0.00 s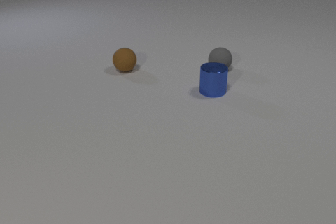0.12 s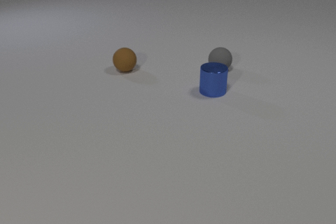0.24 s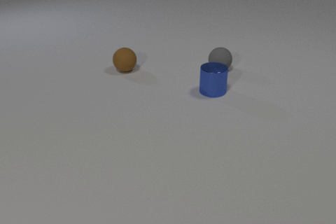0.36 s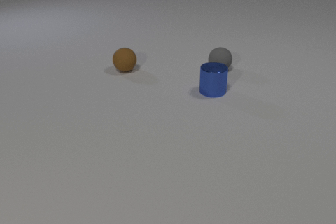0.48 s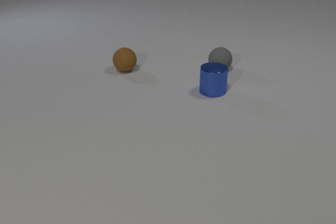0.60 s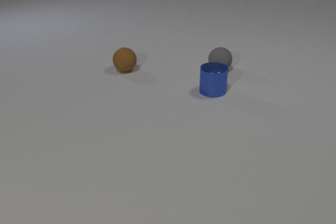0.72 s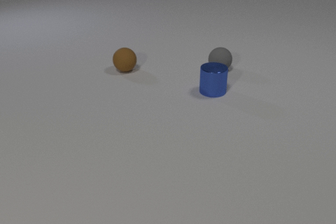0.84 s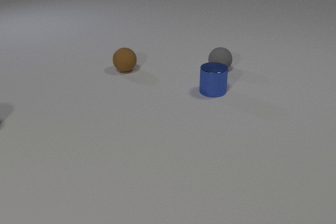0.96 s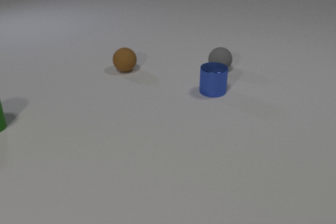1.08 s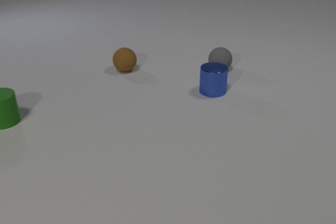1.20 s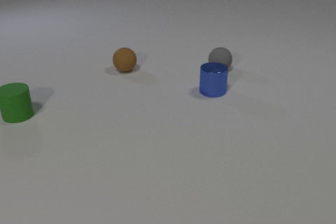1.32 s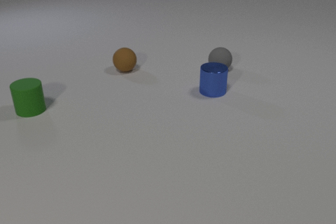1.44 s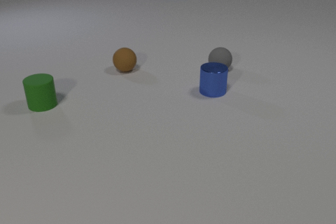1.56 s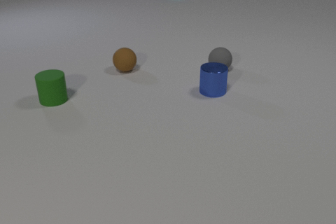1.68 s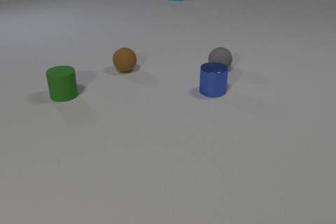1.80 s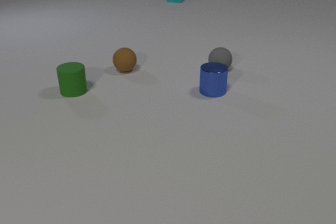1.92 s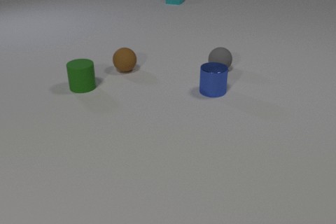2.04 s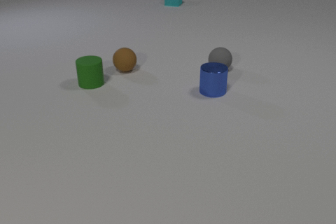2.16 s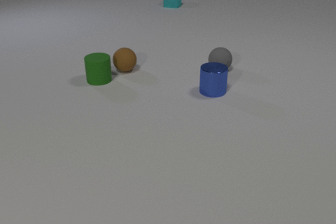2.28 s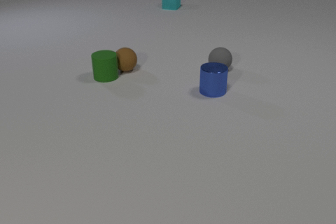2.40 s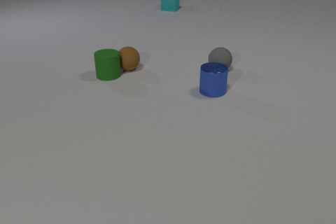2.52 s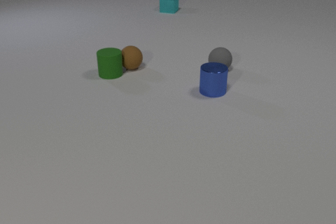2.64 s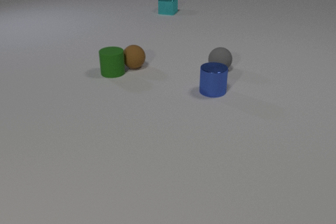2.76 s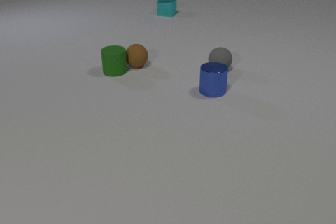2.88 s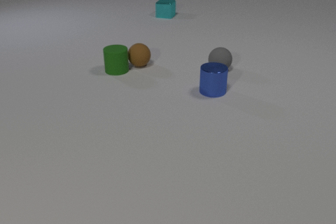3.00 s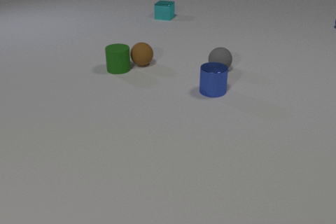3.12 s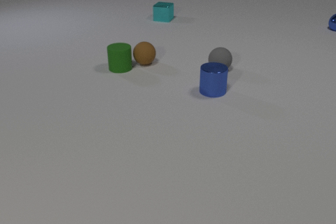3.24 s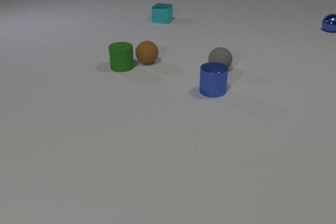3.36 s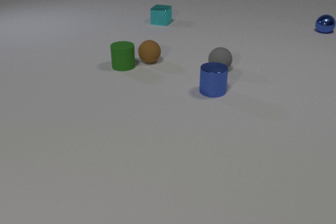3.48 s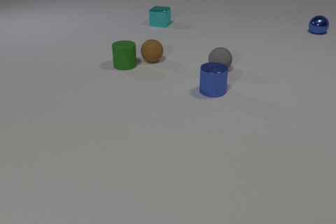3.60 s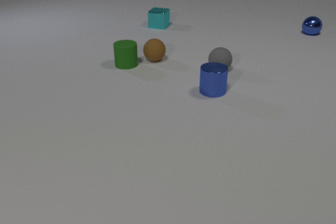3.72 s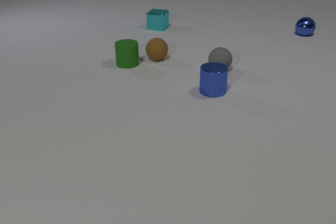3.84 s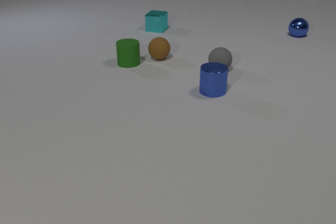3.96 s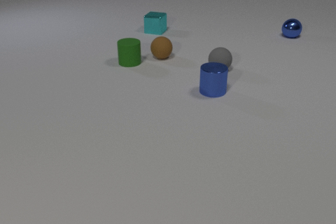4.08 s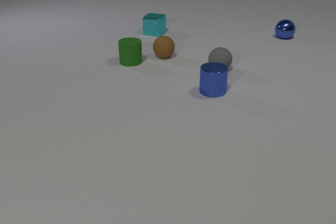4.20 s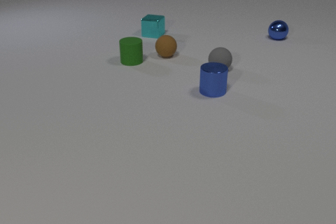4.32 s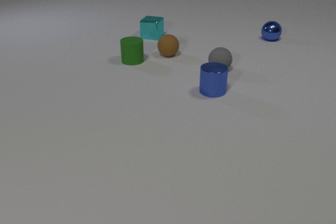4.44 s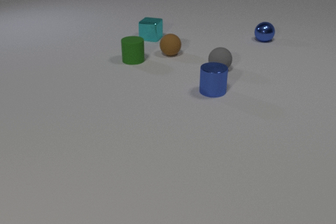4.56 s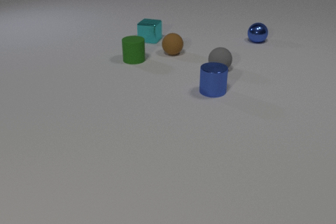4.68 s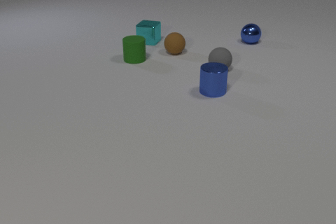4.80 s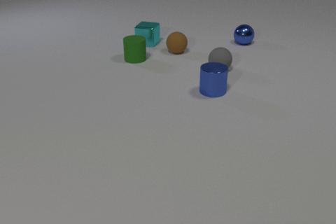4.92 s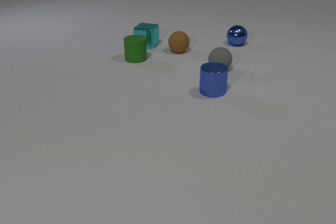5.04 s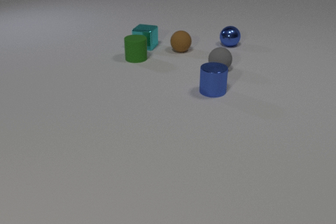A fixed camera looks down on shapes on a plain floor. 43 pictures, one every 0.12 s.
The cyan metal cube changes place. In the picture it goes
toward the camera.
0.00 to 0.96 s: The green rubber cylinder comes in at the left edge.
0.96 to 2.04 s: The green rubber cylinder slides to the right and away from the camera. The cyan metal cube comes in at the top edge, slides toward the camera.
2.04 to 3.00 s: The green rubber cylinder slides away from the camera and to the right. The brown rubber sphere rolls to the right and away from the camera. The cyan metal cube slides toward the camera. The green rubber cylinder and the brown rubber sphere collide.
3.00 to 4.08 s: The green rubber cylinder slides away from the camera and to the right. The brown rubber sphere rolls to the right and away from the camera. The cyan metal cube slides toward the camera. The blue metal sphere rolls to the left and toward the camera.
4.08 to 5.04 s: The green rubber cylinder slides away from the camera and to the right. The brown rubber sphere rolls to the right and away from the camera. The cyan metal cube slides toward the camera. The blue metal sphere rolls to the left and toward the camera.
How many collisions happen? 1.
What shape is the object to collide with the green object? sphere.
What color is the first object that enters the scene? green.
